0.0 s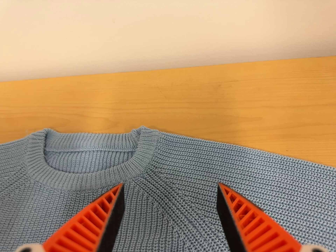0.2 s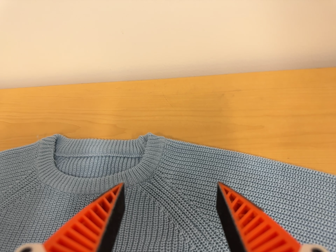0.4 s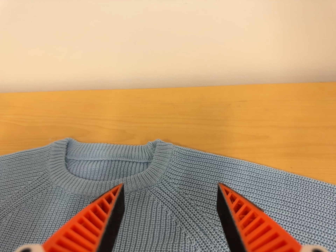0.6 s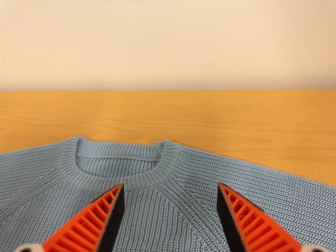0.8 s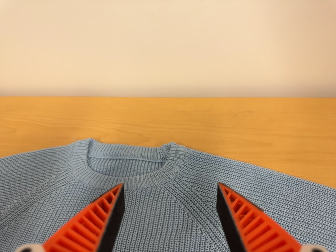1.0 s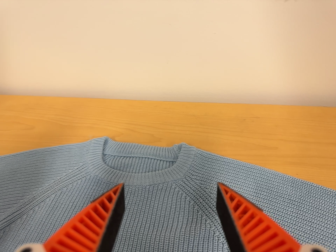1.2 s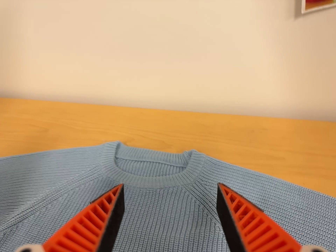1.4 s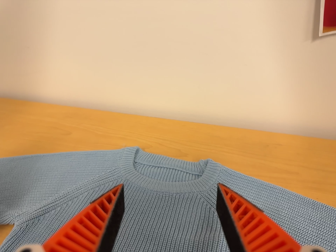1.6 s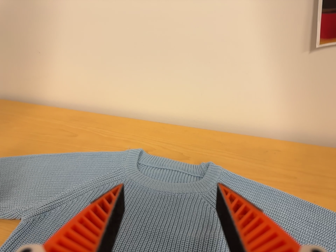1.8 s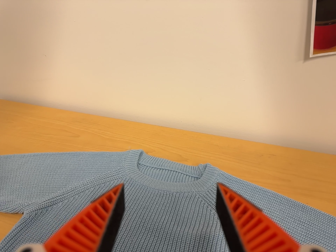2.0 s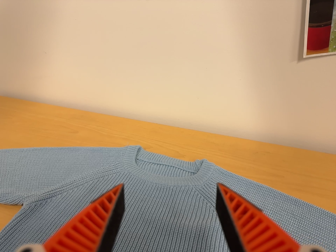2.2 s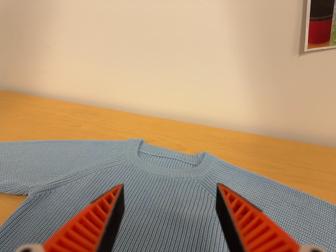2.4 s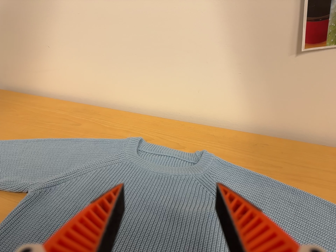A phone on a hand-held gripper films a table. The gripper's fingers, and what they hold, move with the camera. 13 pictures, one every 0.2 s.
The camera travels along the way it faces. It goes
backward.
The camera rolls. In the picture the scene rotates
clockwise.
0.0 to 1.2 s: The camera travels backward and to its left, about 14 cm, so what stands in front gets smaller. Its aim tips toward the top of its view by about 10 degrees. It rolls about its line of sight by about 10 degrees, and the scene rotates clockwise.
1.2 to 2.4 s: The camera travels backward and toward the bottom of its view, about 12 cm, so what stands in front gets smaller. Its aim tips toward the top of its view by about 10 degrees.
The film runs forward here.
